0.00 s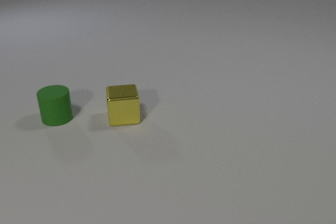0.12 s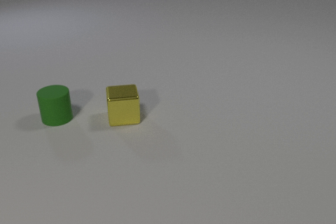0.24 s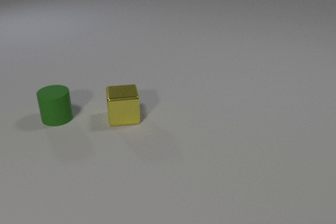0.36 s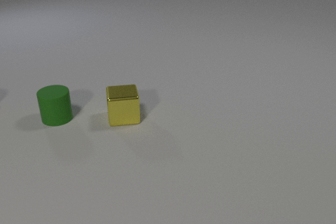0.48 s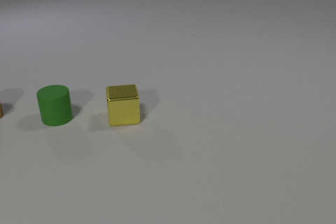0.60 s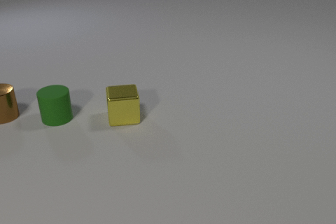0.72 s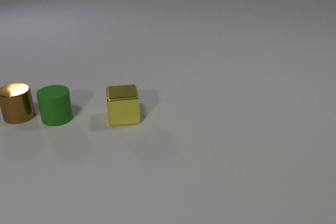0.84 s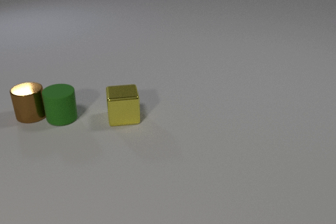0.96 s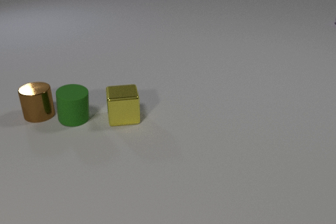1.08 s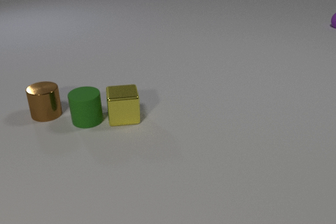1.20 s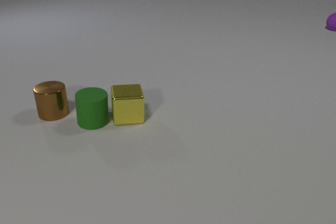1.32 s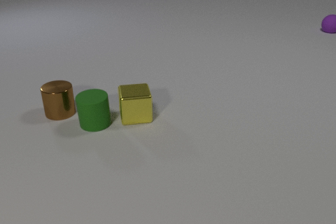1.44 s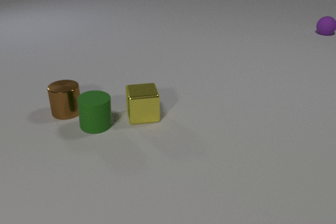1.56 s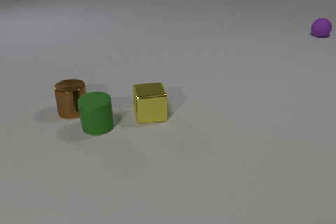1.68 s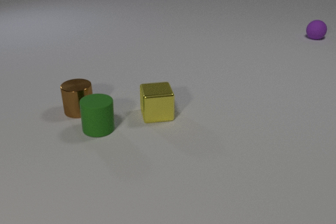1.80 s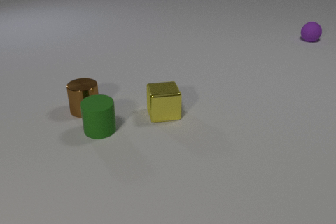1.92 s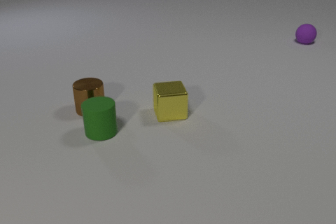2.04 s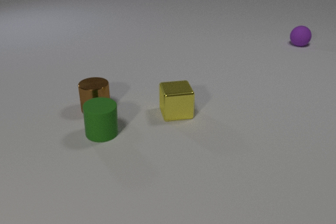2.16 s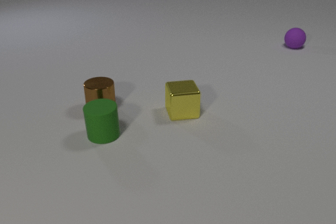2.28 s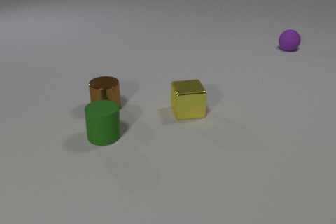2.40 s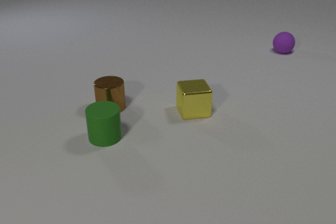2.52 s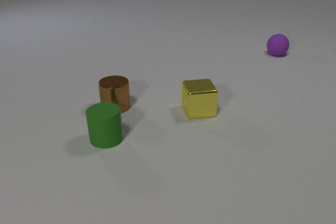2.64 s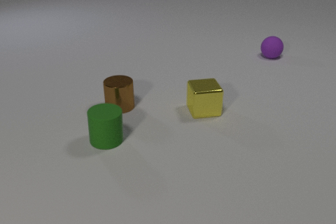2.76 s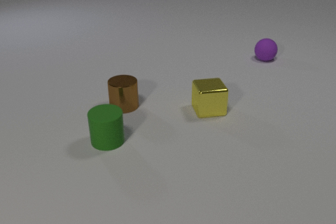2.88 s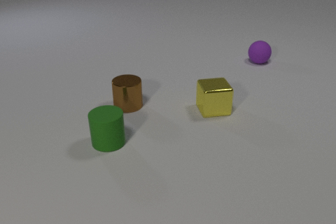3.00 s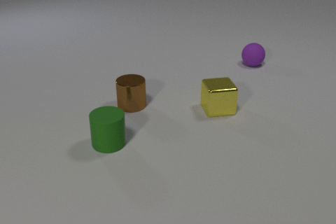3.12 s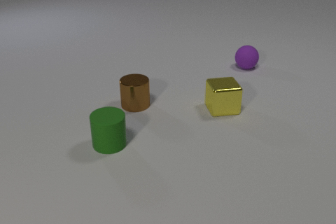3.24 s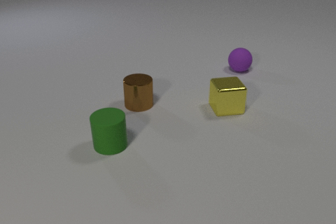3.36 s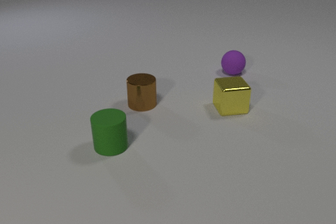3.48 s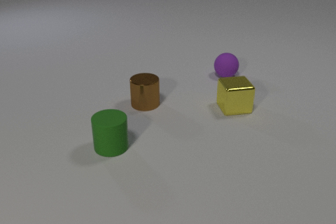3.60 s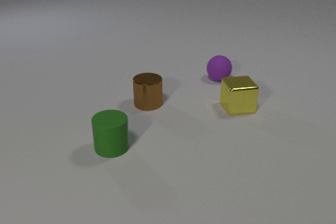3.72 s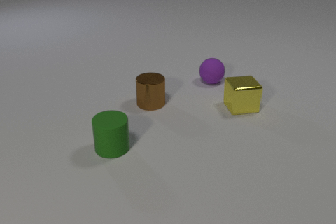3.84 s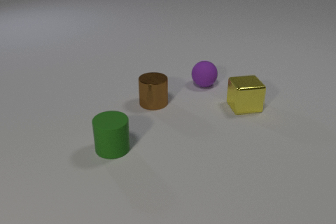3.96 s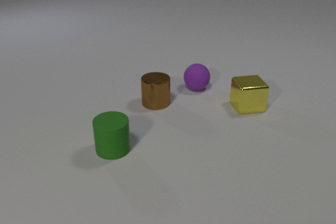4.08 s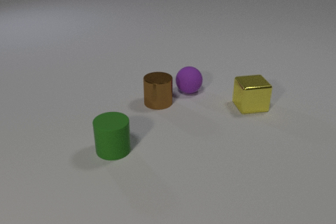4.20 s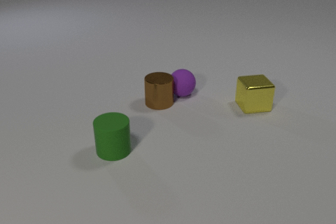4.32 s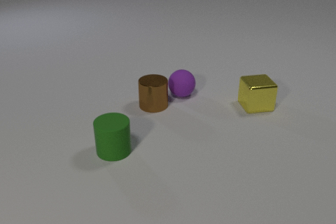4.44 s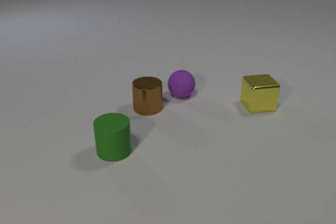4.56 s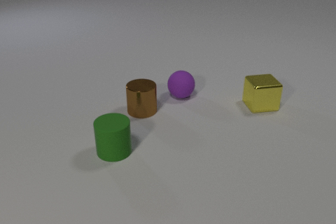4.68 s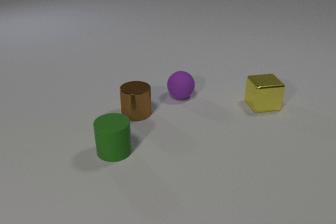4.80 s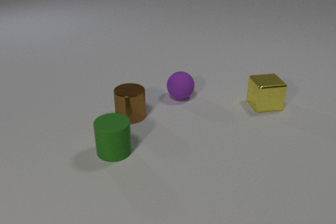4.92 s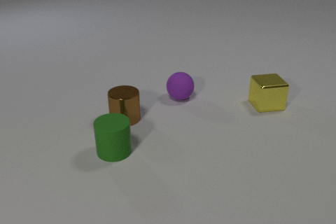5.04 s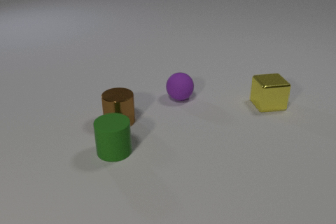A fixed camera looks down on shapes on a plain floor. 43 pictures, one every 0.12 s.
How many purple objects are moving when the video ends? 1.
How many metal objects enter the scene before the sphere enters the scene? 1.
What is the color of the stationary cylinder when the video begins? green.
0.00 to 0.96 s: The brown metal cylinder comes in at the left edge, slides to the right. The green rubber cylinder slides to the right and toward the camera. The brown metal cylinder and the green rubber cylinder collide.
0.96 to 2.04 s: The brown metal cylinder slides to the right. The green rubber cylinder slides toward the camera and to the right. The purple rubber sphere rolls toward the camera and to the left. The yellow metal cube slides to the right. The green rubber cylinder and the yellow metal cube collide.
2.04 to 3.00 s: The brown metal cylinder slides to the right. The green rubber cylinder slides toward the camera. The purple rubber sphere rolls toward the camera and to the left. The yellow metal cube slides to the right.
3.00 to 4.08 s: The brown metal cylinder slides to the right. The green rubber cylinder slides toward the camera. The purple rubber sphere rolls toward the camera and to the left. The yellow metal cube slides to the right.
4.08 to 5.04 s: The brown metal cylinder slides to the left and toward the camera. The purple rubber sphere rolls toward the camera and to the left. The yellow metal cube slides to the right and away from the camera. The brown metal cylinder and the purple rubber sphere collide.
